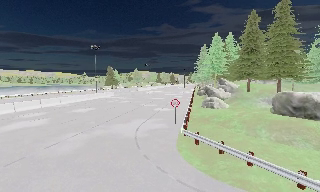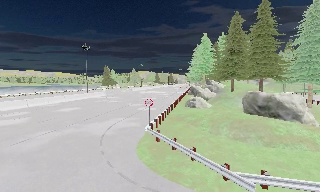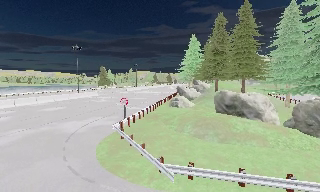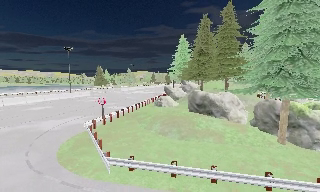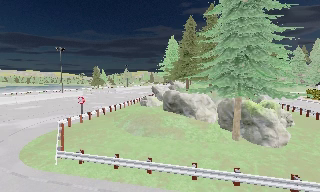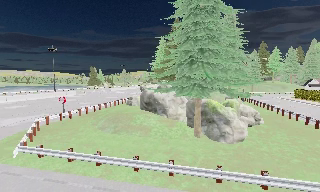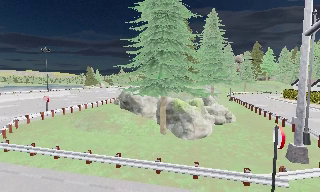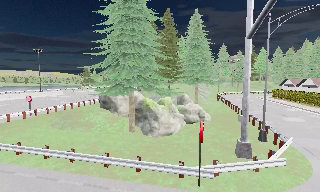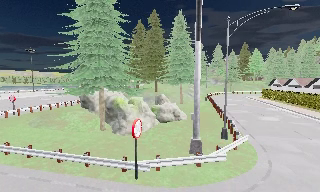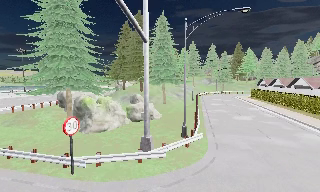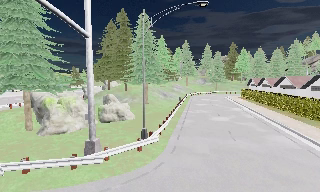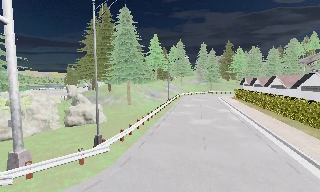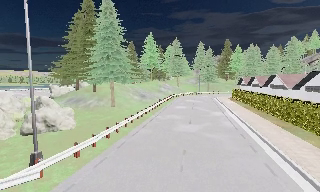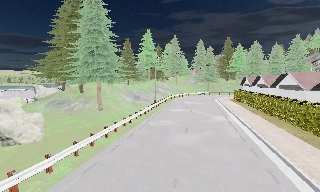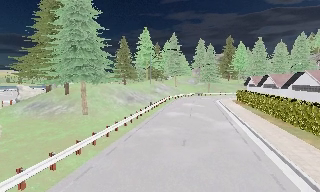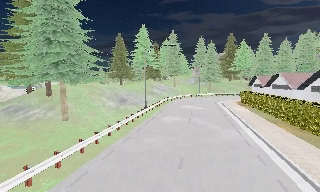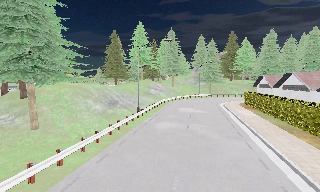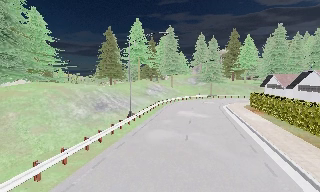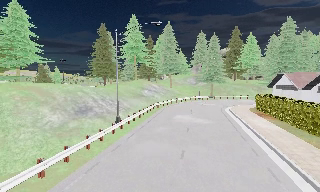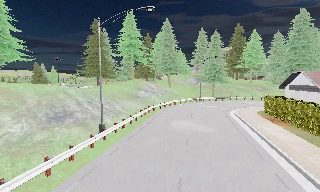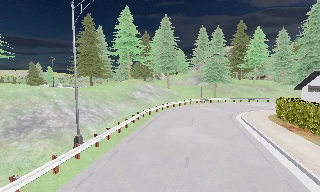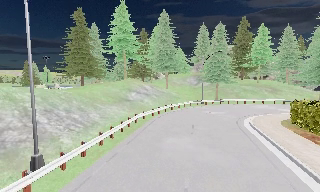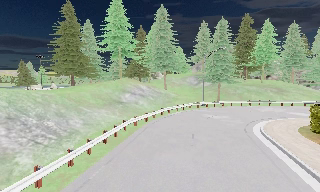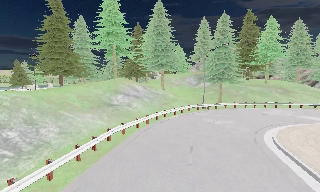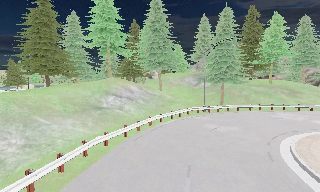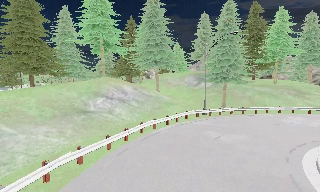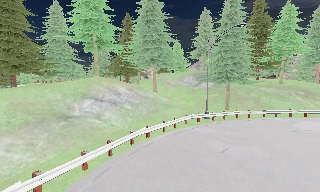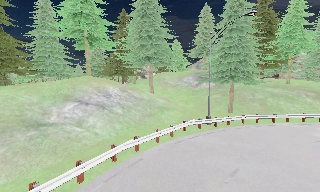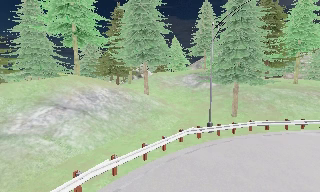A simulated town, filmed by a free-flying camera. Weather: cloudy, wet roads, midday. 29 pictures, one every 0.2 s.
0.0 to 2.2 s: The camera travels to its right, about 25 m, so close, fixed things drift to the left.
2.2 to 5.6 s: The camera travels forward, about 40 m, so what stands in front looms larger.
The film runs forward here.
